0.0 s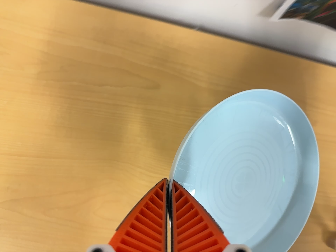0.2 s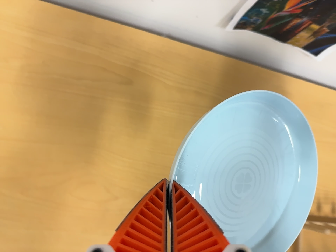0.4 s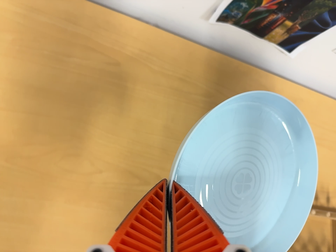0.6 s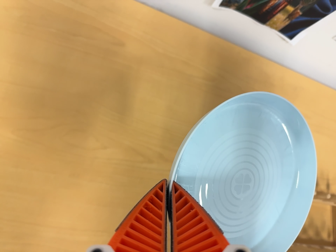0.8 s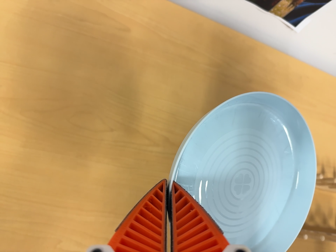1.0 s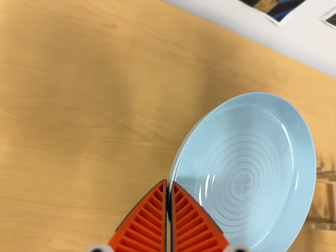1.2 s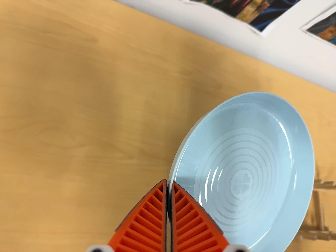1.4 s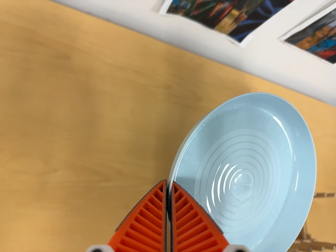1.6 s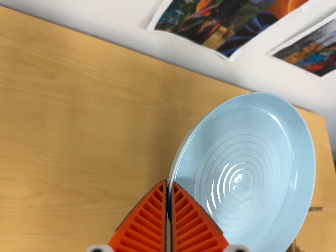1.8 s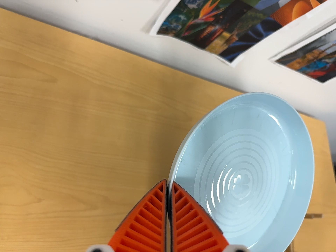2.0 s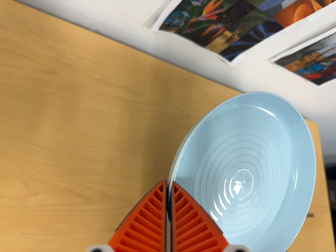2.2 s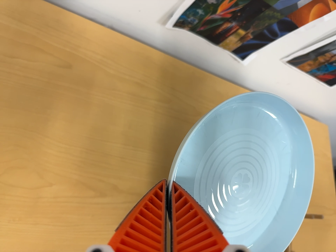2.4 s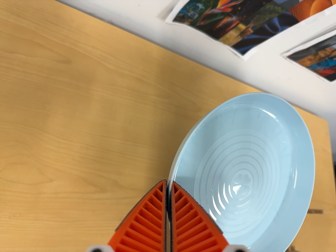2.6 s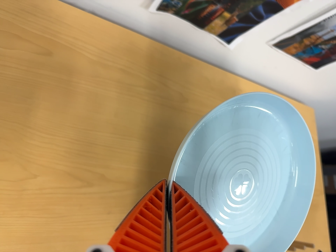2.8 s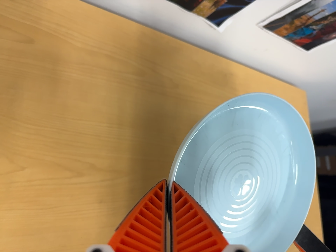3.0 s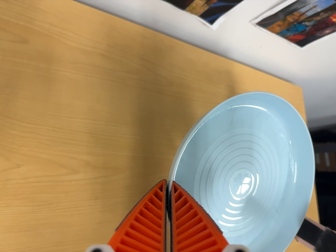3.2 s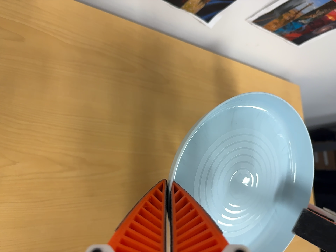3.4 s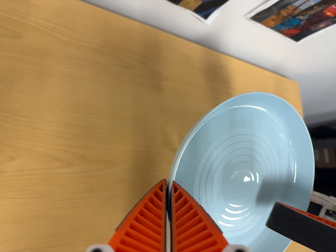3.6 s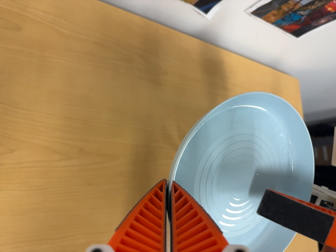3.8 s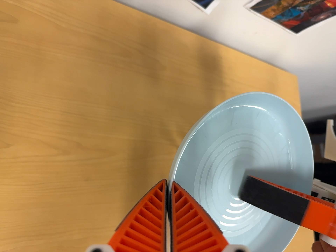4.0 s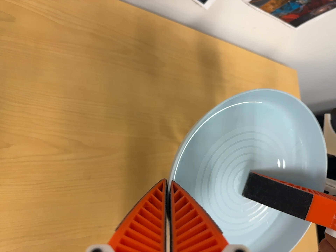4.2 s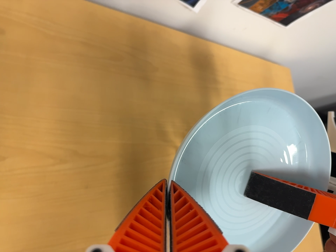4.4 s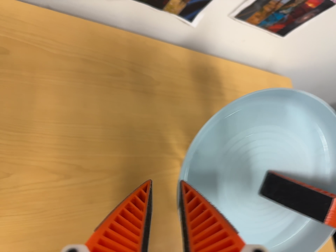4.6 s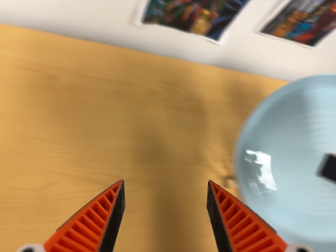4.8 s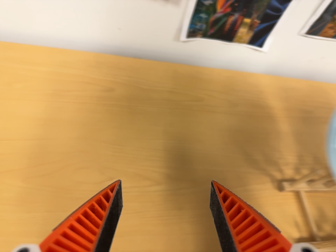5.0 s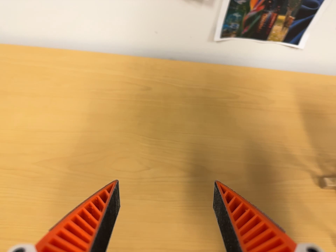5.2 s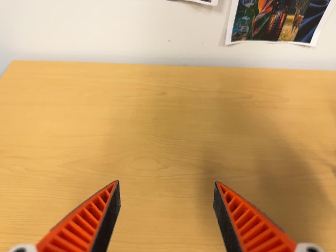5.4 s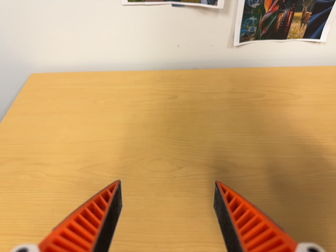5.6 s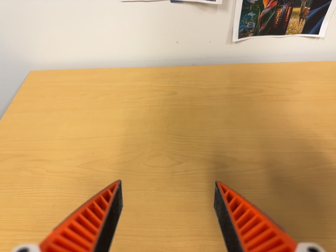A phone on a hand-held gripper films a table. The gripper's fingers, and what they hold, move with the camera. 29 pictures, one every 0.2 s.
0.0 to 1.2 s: The camera pans to its right by about 15 degrees. It travels toward the bottom of its view and backward, about 18 cm. Its aim tips toward the top of its view by about 10 degrees.
1.2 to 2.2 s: The camera travels toward the top of its view, about 7 cm, so close, fixed things drift downward.
2.2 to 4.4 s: The camera rolls about its line of sight by about 10 degrees, and the scene rotates counterclockwise.
4.4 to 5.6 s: The camera pans to its left by about 35 degrees. It travels toward the bottom of its view and backward, about 18 cm. Its aim tips toward the top of its view by about 25 degrees. It rolls about its line of sight by about 10 degrees, and the scene rotates counterclockwise.
The film runs forward here.
